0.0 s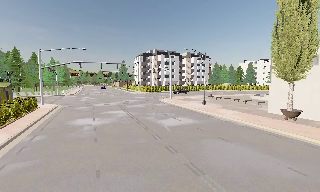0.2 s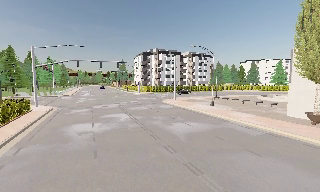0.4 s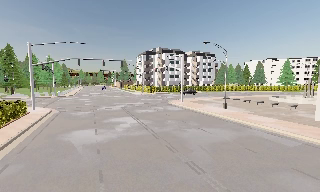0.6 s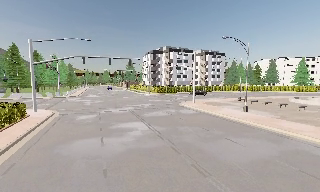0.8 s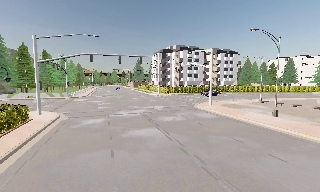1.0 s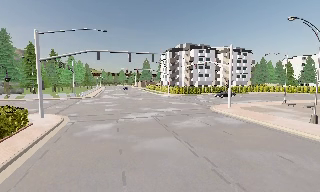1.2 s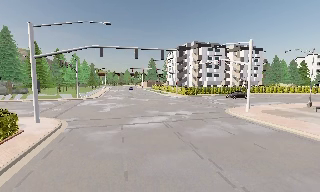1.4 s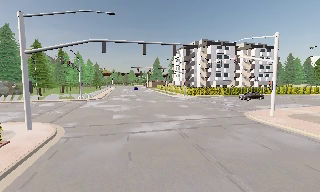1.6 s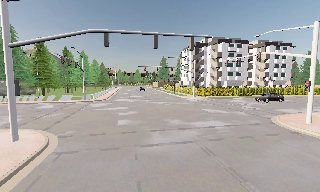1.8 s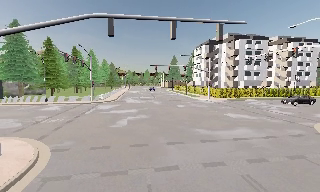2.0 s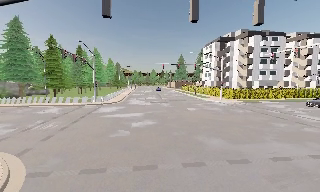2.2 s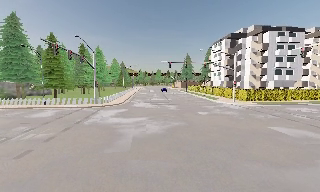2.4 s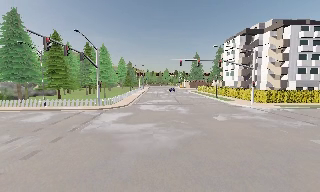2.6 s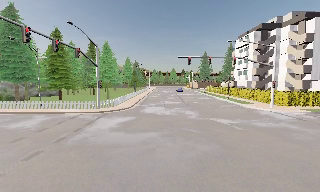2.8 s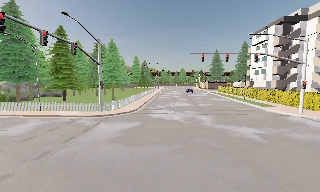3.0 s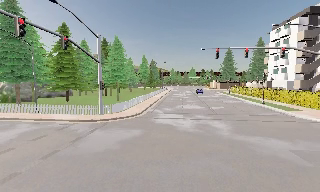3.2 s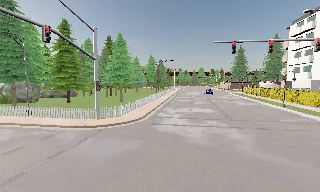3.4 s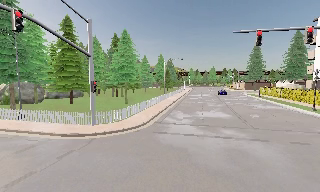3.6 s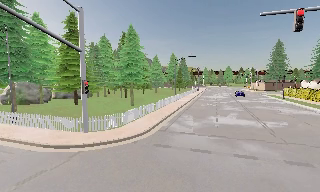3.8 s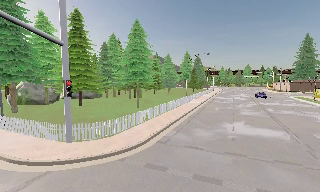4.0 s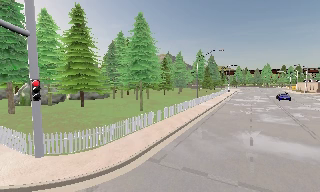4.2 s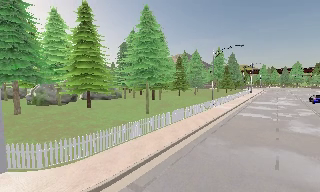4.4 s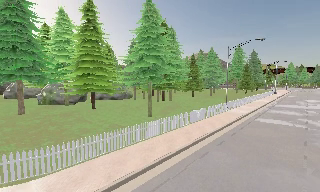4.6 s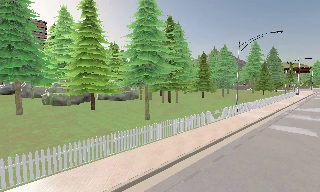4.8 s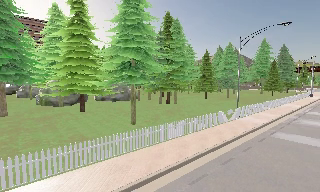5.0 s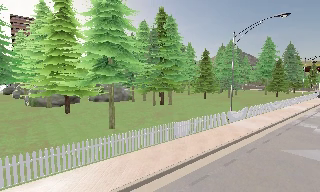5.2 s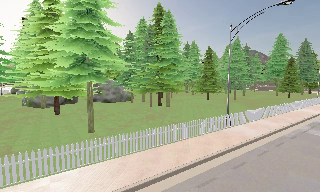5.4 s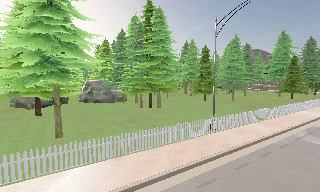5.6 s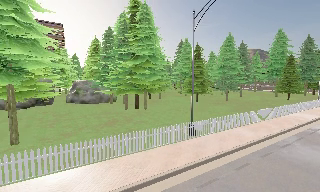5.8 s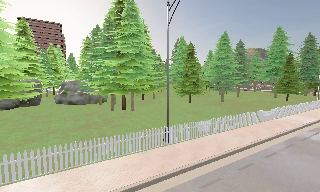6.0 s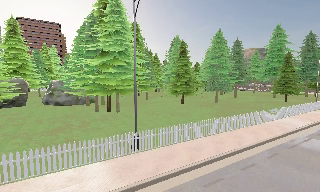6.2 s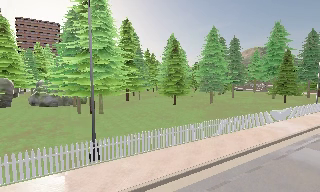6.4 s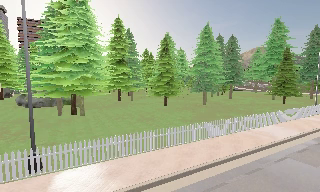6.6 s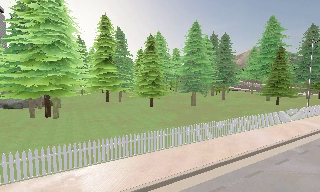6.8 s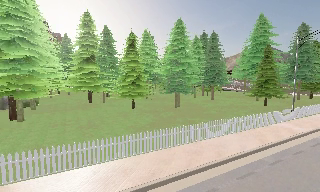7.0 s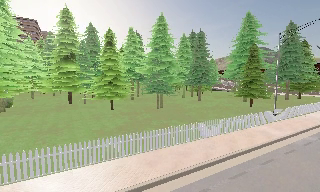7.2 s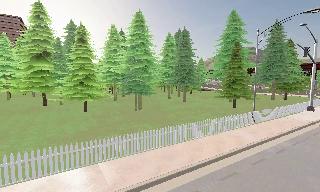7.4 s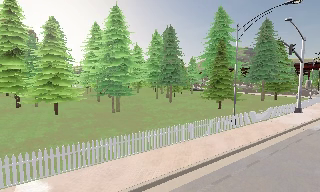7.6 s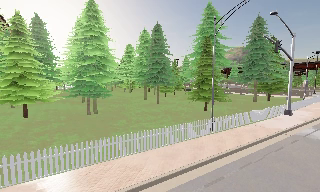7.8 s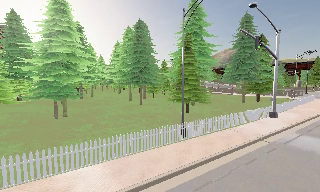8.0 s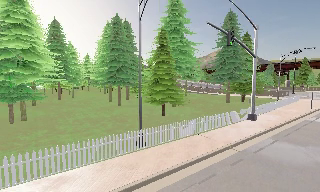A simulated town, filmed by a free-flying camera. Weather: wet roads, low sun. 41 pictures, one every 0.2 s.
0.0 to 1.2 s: The camera travels forward, about 12 m, so what stands in front looms larger.
1.2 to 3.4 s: The camera swings to its left by about 30 degrees, and the scene slides to the right. It travels forward, about 25 m, so what stands in front looms larger.
3.4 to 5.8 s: The camera pans to its left, which is counterclockwise from overhead, by about 45 degrees. It travels forward and to its right, about 25 m.
5.8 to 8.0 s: The camera travels to its right and forward, about 25 m, so close, fixed things drift to the left.
The film runs backward here.
